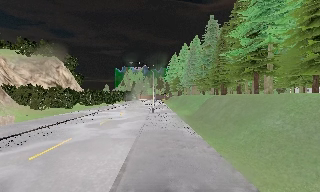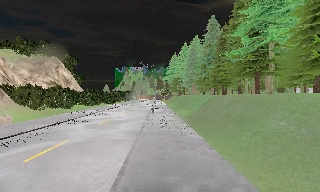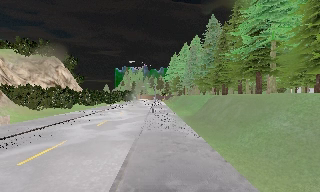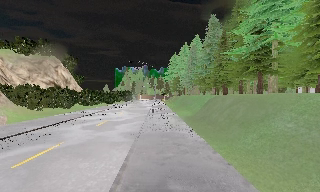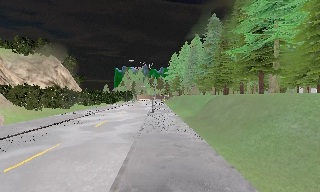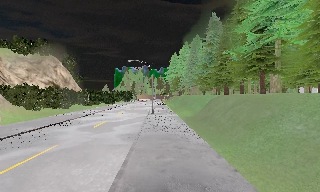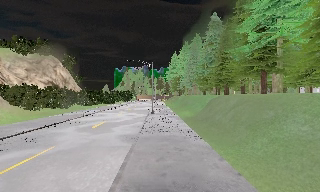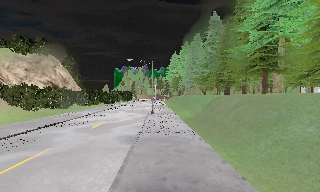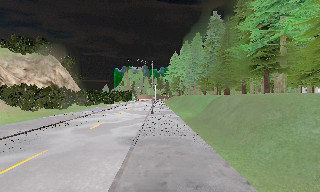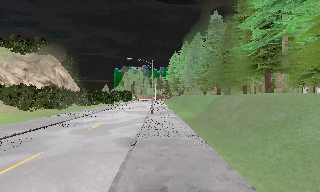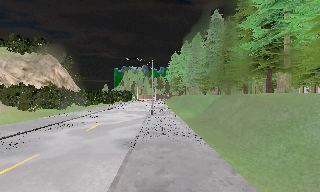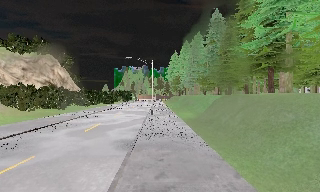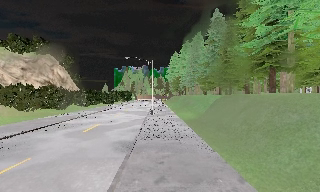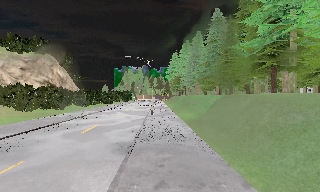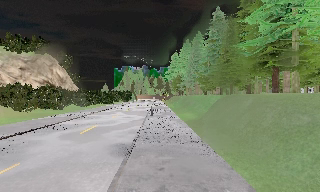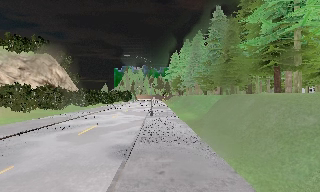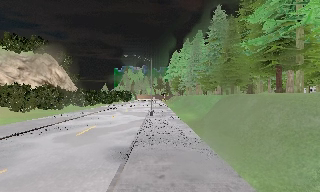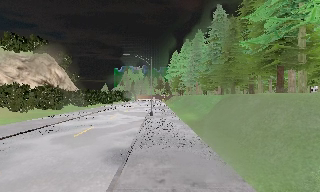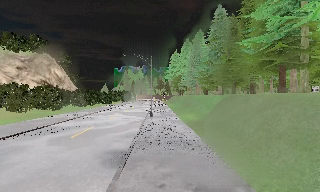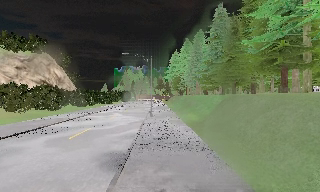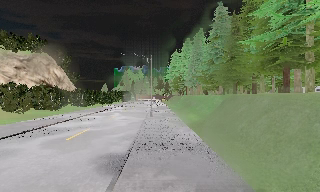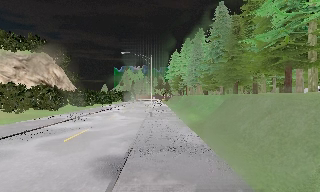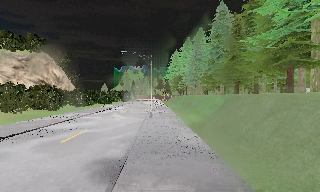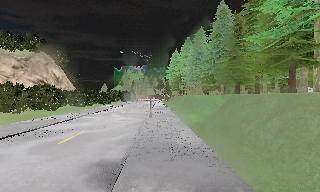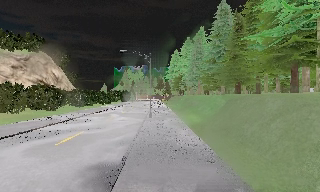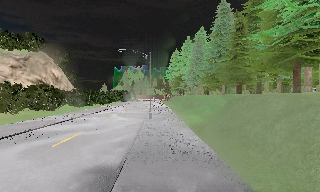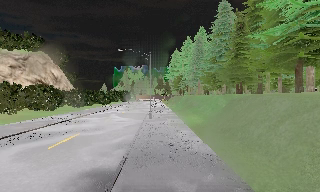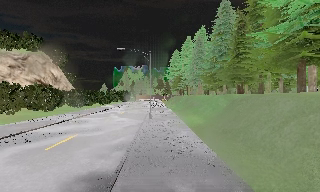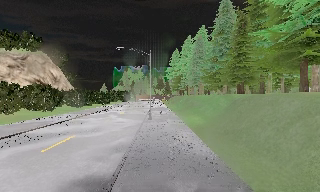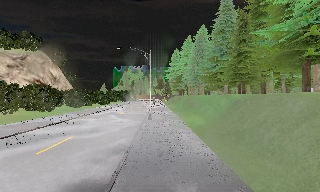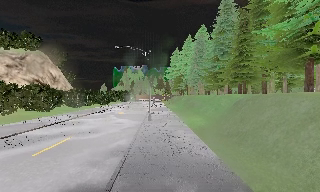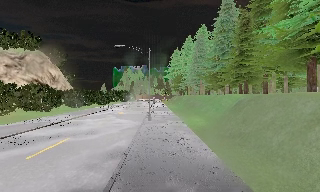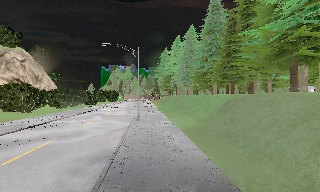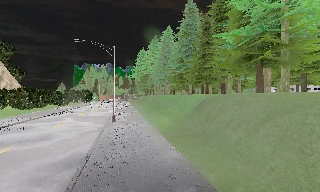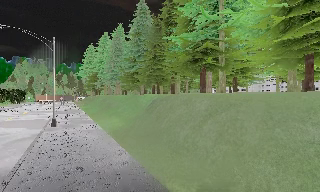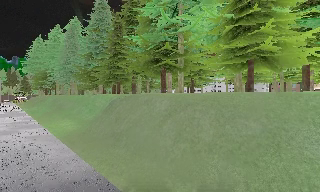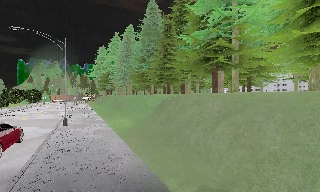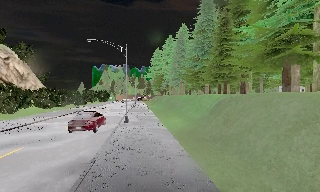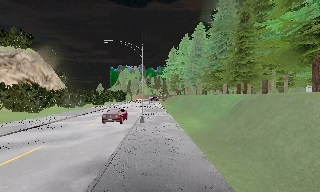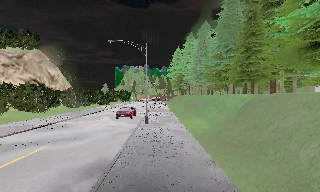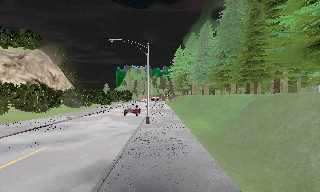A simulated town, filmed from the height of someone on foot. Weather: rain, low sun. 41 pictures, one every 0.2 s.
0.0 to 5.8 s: The camera travels forward, about 8 m, so what stands in front looms larger.
5.8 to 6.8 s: The camera pans to its right, which is clockwise from overhead, by about 30 degrees. It travels forward, about 1 m, so what stands in front looms larger.
6.8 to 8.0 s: The camera pans to its left, which is counterclockwise from overhead, by about 30 degrees. It travels forward, about 1.5 m.
The film runs forward here.
